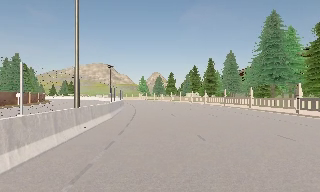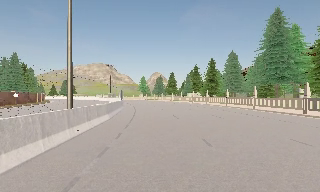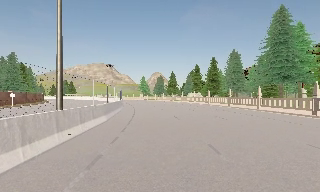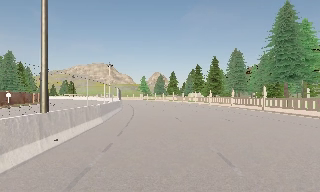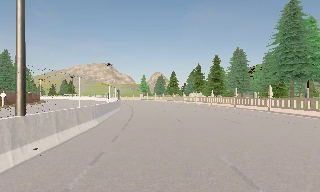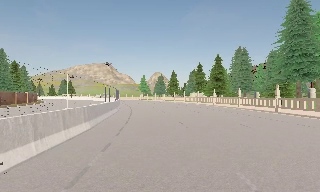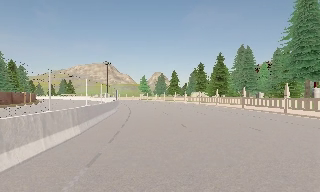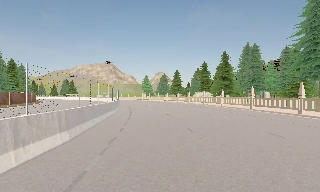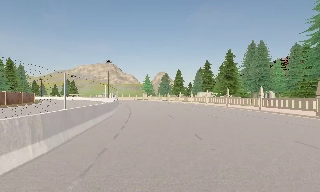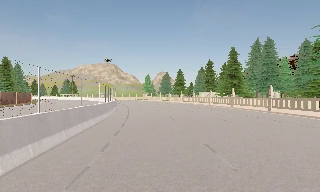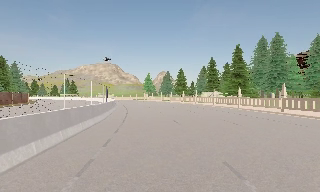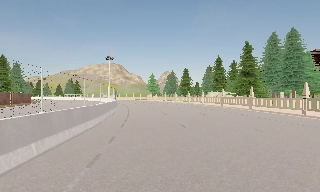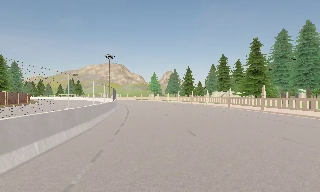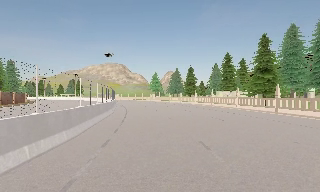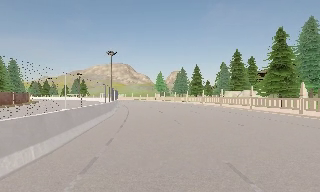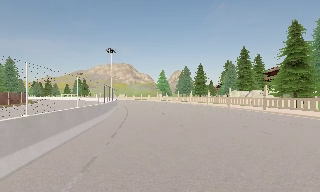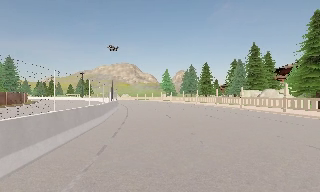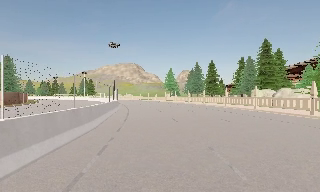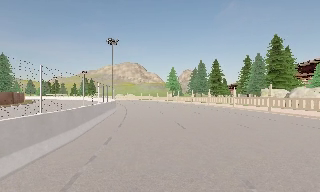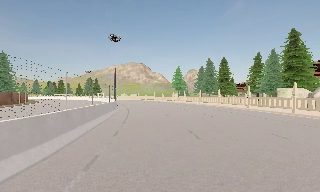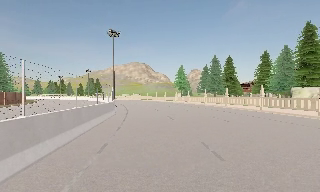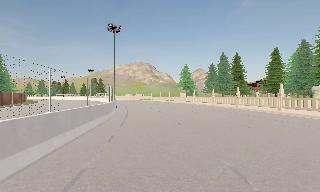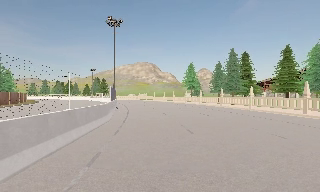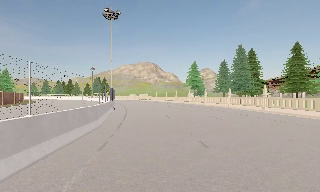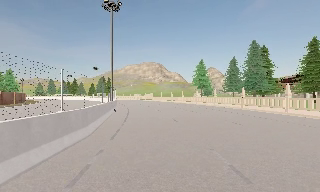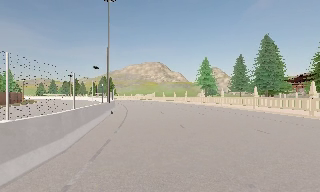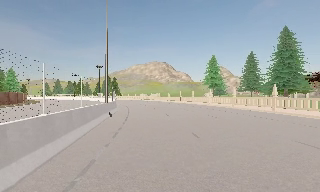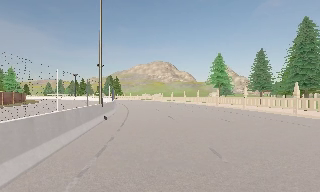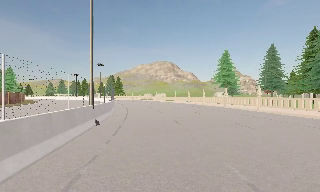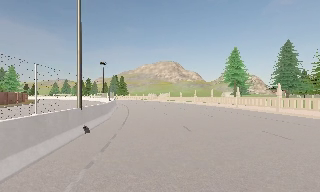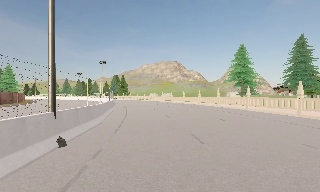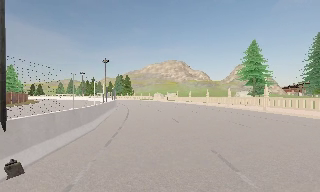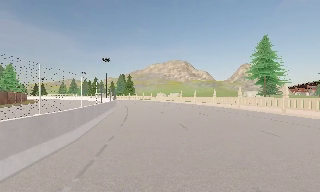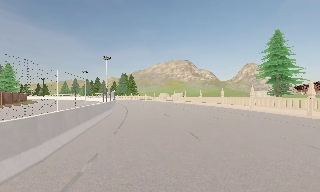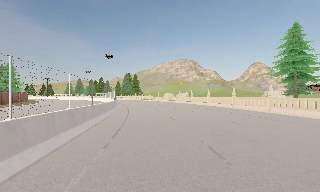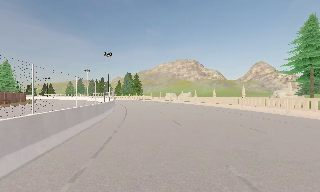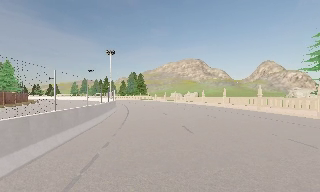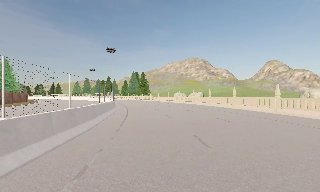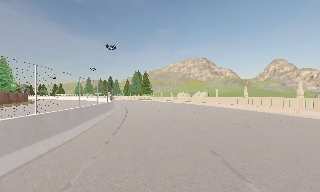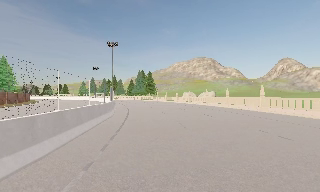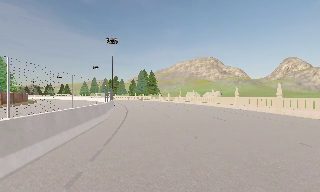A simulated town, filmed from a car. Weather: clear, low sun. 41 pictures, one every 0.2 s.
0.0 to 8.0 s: The camera pans to its left, which is counterclockwise from overhead, by about 35 degrees. It travels forward, about 70 m. It gains speed.
The film runs forward here.
